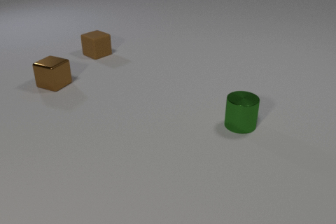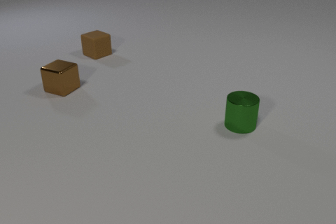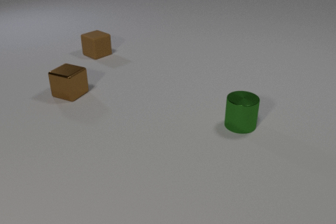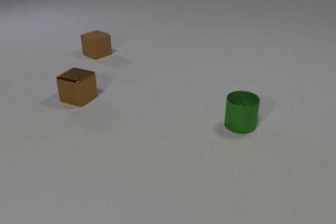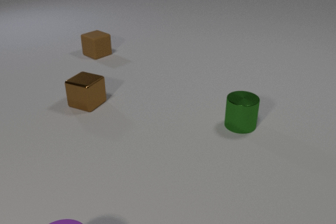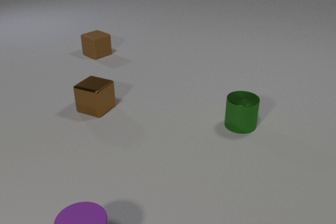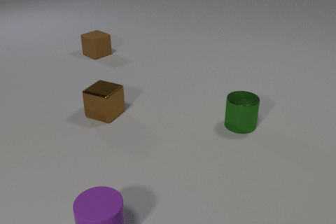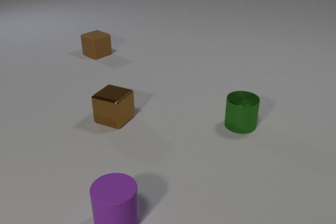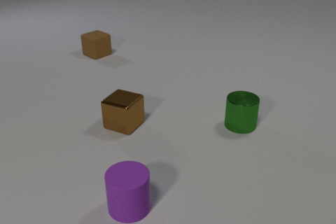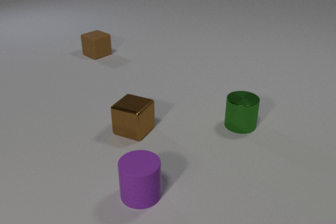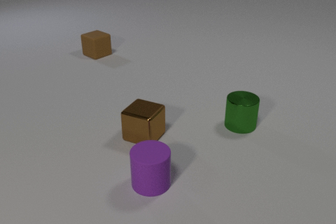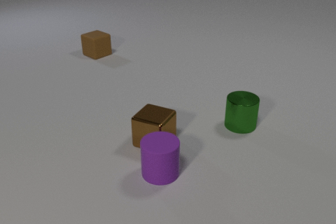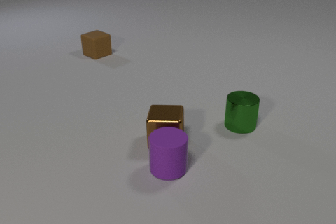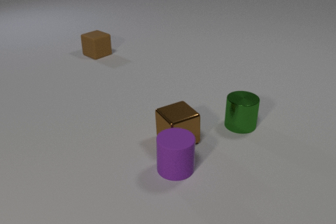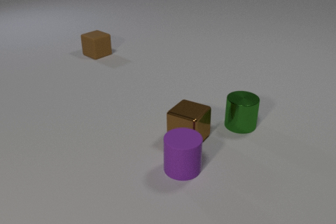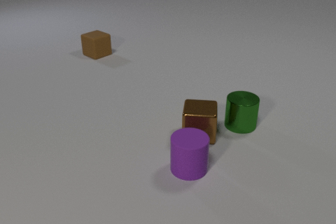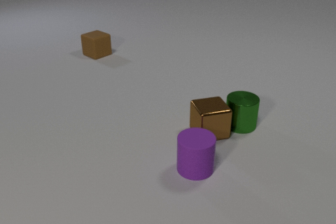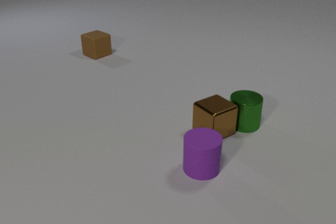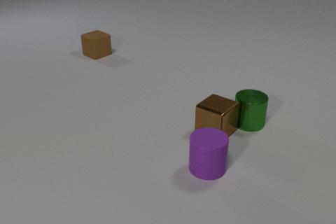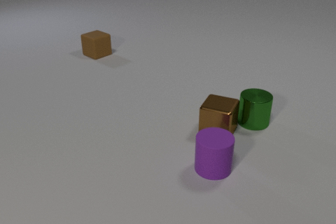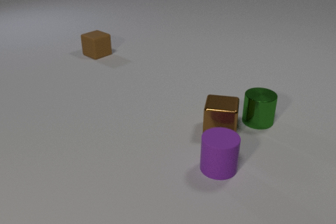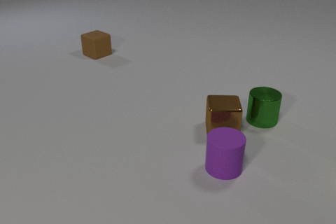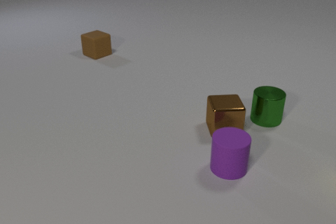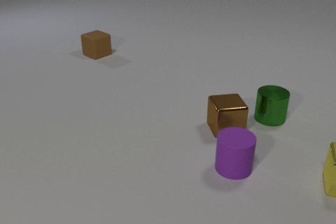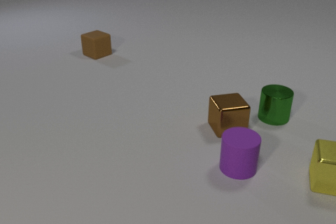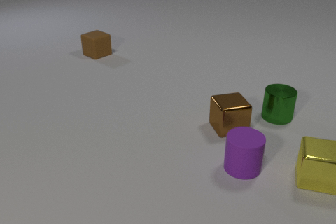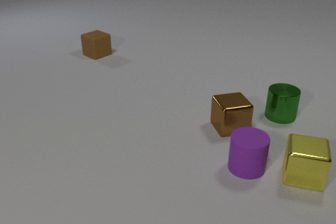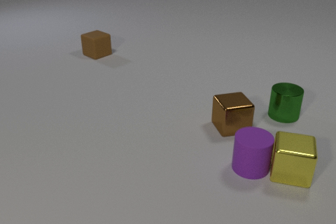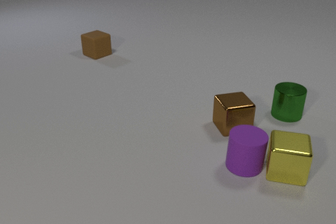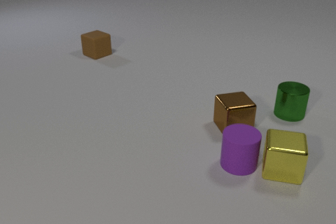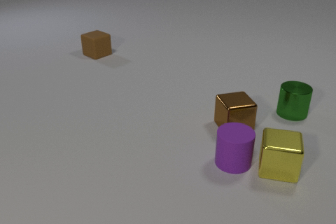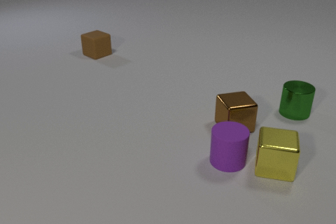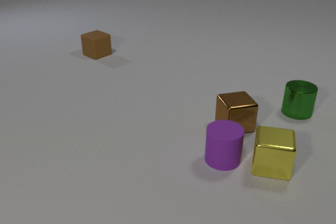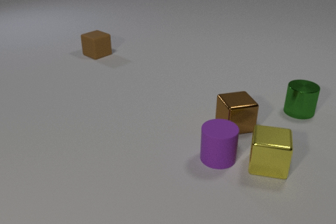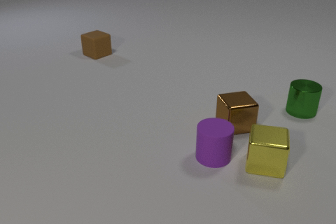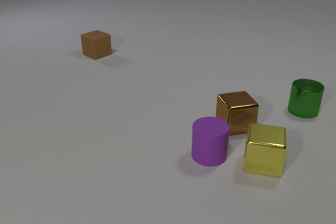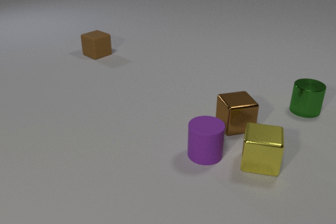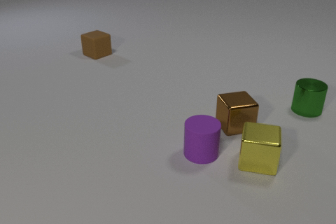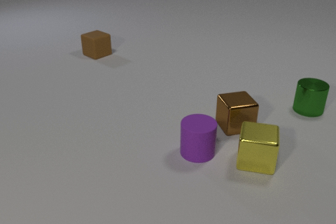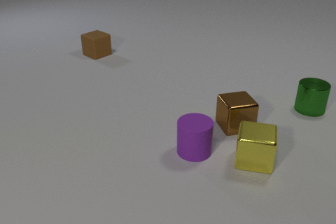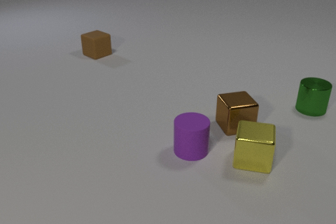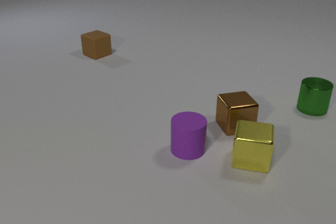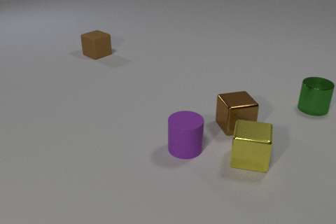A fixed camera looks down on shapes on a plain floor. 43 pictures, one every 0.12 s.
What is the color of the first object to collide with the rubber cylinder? brown.
How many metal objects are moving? 3.
What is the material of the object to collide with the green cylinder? metal.
0.00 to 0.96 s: The purple rubber cylinder comes in at the bottom edge, slides away from the camera and to the right. The brown metal cube slides toward the camera and to the right.
0.96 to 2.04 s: The purple rubber cylinder slides to the right and away from the camera. The brown metal cube slides to the right, spins so that its near face slides to the right, counterclockwise seen from above. The purple rubber cylinder and the brown metal cube collide. The brown metal cube and the green metal cylinder collide.
2.04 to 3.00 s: The purple rubber cylinder slides to the right. The brown metal cube slides to the right and away from the camera, spins counterclockwise seen from above by about 75 degrees, its near face sliding to the right. The green metal cylinder slides to the right and away from the camera. The yellow metal cube comes in at the right edge, slides to the left.
3.00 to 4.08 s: The purple rubber cylinder slides to the left and away from the camera. The brown metal cube moves, and ends about where it began. The green metal cylinder slides to the right and away from the camera. The yellow metal cube slides to the left. The purple rubber cylinder and the yellow metal cube collide.
4.08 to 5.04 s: The purple rubber cylinder slides to the left. The green metal cylinder slides to the right and away from the camera. The yellow metal cube slides to the left.
